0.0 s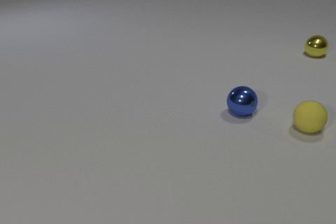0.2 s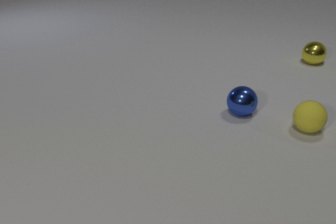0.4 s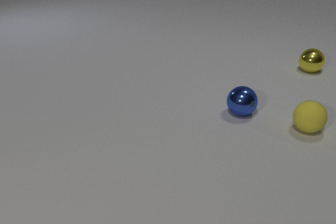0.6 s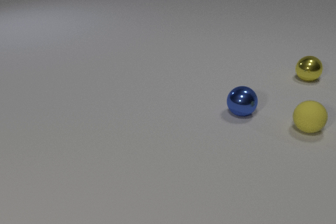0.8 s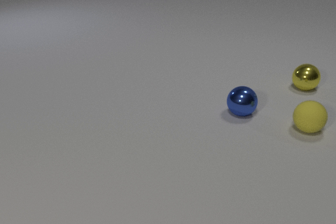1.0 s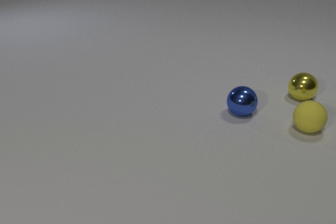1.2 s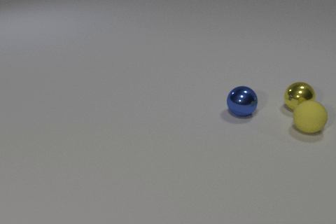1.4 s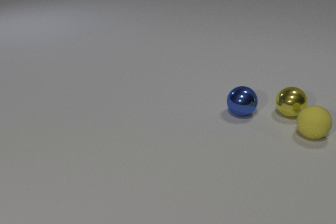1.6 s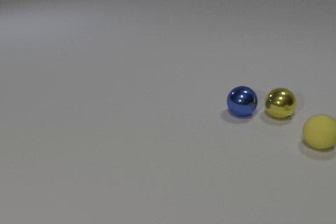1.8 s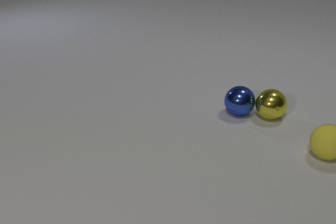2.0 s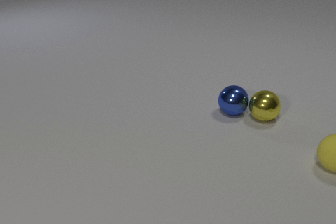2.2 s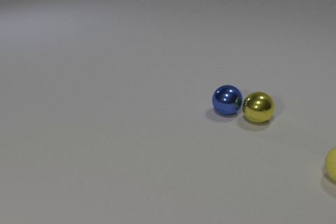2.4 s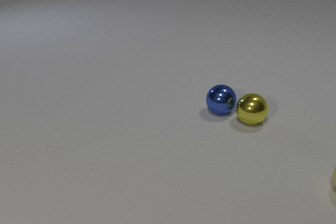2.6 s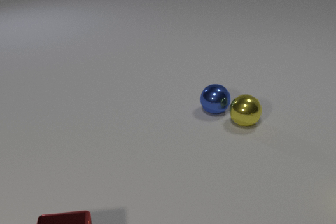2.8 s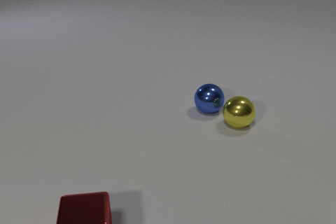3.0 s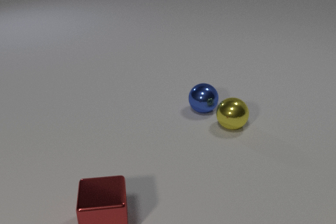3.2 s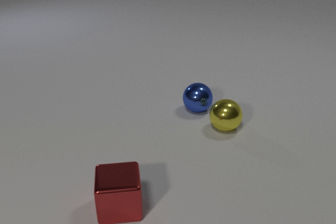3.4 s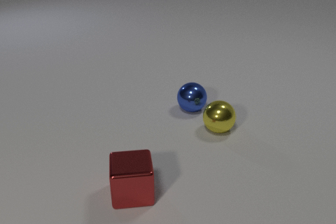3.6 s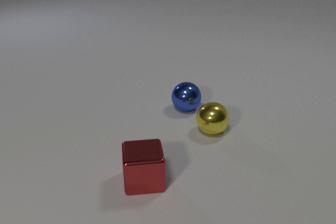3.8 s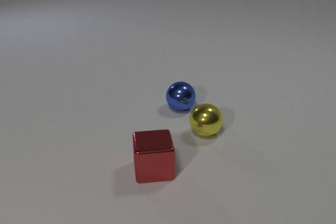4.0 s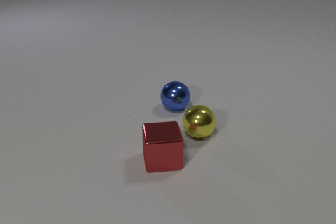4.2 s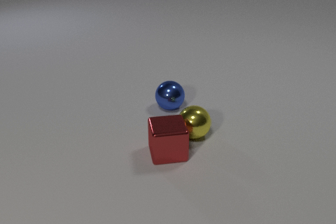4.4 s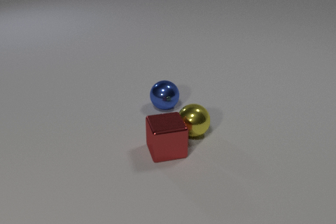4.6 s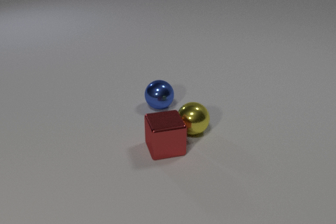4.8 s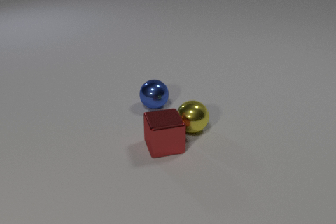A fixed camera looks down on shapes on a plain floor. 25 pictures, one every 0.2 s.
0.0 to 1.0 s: The yellow metal sphere rolls toward the camera.
1.0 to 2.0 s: The yellow metal sphere rolls toward the camera and to the left. The yellow rubber sphere rolls toward the camera and to the right. The blue metal sphere rolls to the left. The yellow metal sphere and the yellow rubber sphere collide. The yellow metal sphere and the blue metal sphere collide.
2.0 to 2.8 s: The yellow metal sphere rolls to the left and toward the camera. The yellow rubber sphere rolls toward the camera and to the right, leaves at the right edge. The blue metal sphere rolls to the left. The red metal cube comes in at the bottom edge, slides away from the camera and to the right.
2.8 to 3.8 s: The yellow metal sphere rolls to the left and toward the camera. The blue metal sphere rolls to the left. The red metal cube slides away from the camera and to the right.
3.8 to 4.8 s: The yellow metal sphere rolls to the left. The blue metal sphere rolls to the left. The red metal cube slides away from the camera. The yellow metal sphere and the red metal cube collide.
How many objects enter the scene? 1.
What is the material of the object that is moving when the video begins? metal.
What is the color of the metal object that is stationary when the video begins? blue.
